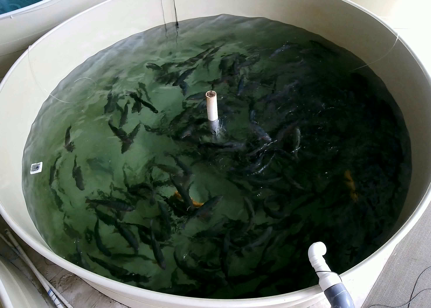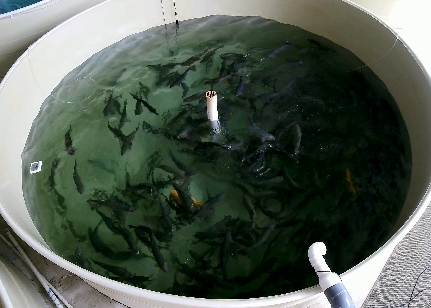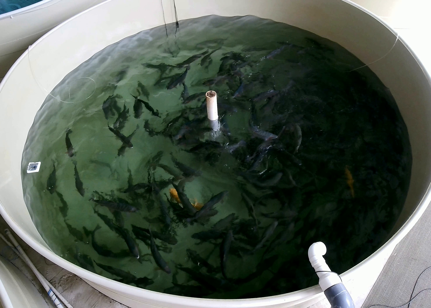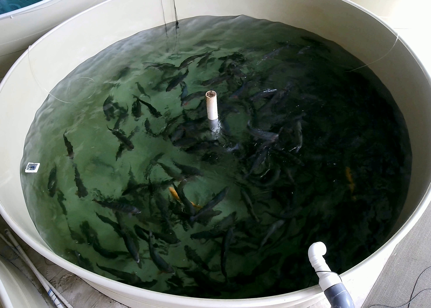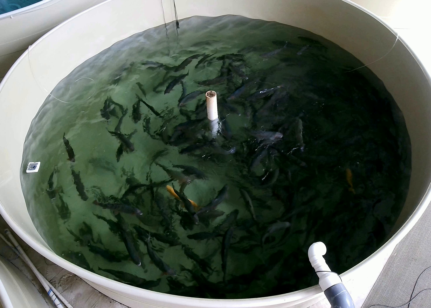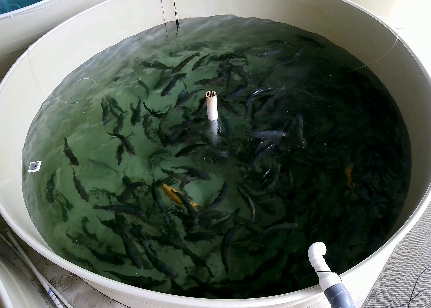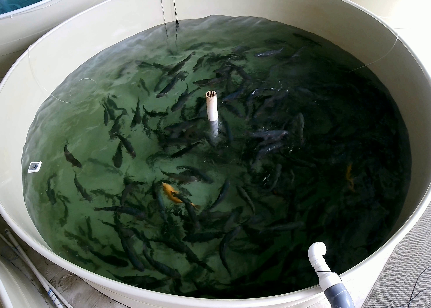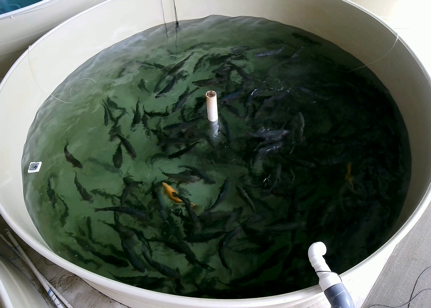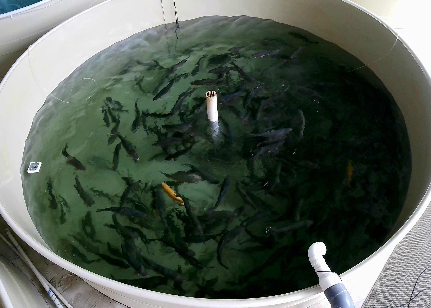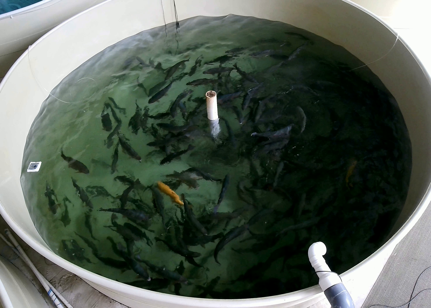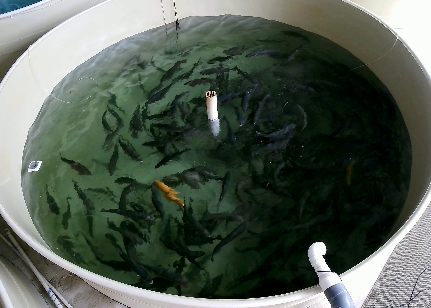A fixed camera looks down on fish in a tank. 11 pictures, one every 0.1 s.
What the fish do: Foraging.
